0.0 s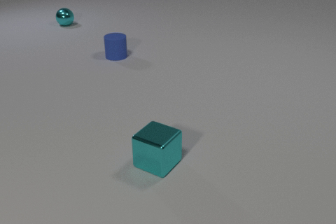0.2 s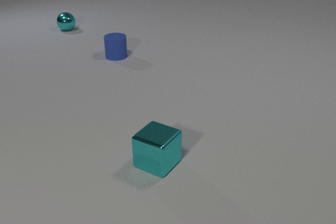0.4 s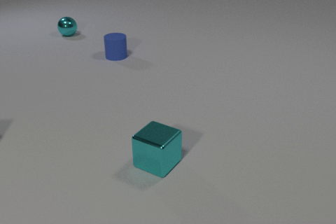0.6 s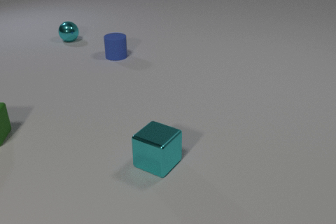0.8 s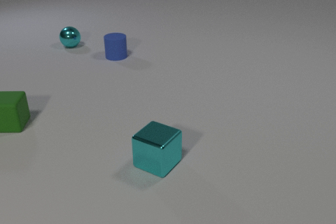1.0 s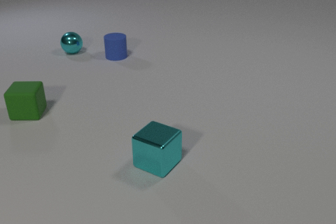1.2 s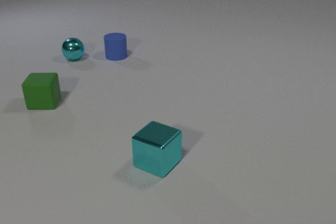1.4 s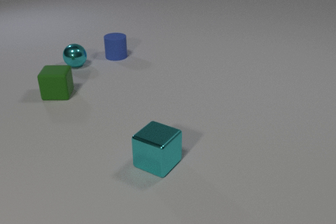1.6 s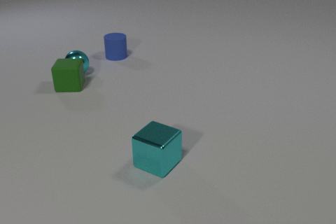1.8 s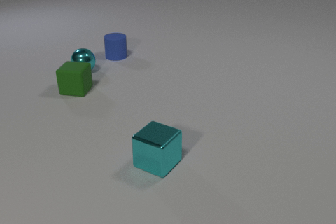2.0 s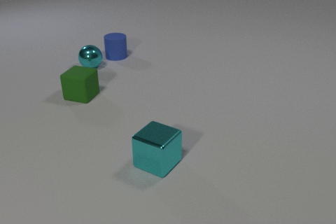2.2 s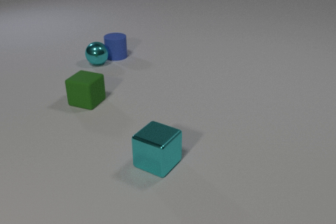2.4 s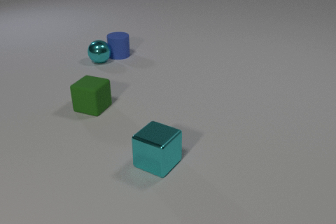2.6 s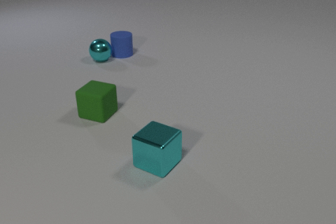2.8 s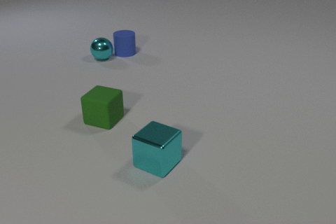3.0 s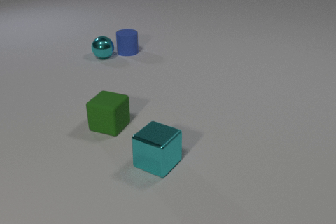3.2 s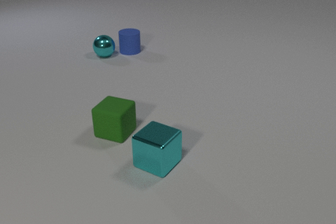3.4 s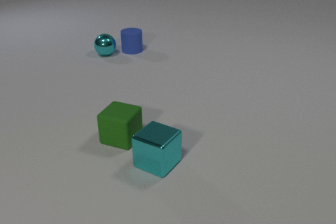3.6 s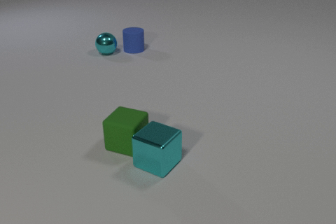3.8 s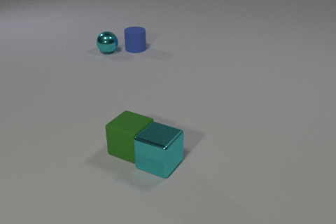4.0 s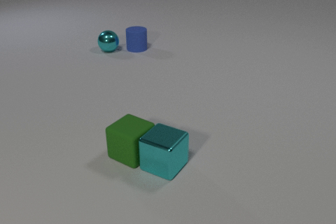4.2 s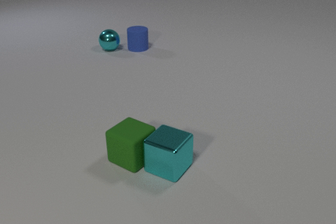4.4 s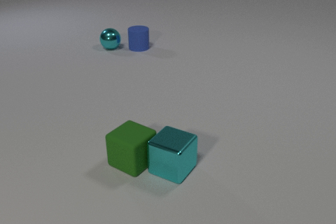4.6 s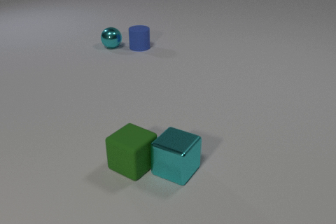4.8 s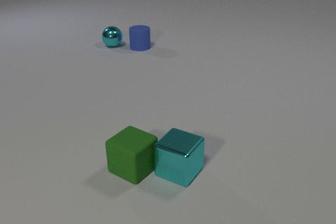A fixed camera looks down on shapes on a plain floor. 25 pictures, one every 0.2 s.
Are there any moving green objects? yes.
How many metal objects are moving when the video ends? 2.
What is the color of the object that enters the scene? green.
0.0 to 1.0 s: The green rubber cube comes in at the left edge, slides to the right and away from the camera. The cyan metal sphere rolls toward the camera.
1.0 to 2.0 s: The green rubber cube slides to the right and away from the camera, spins clockwise seen from above by about 15 degrees, its near face sliding to the left. The cyan metal sphere rolls toward the camera and to the right. The green rubber cube and the cyan metal sphere collide.
2.0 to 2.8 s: The green rubber cube slides toward the camera. The cyan metal sphere rolls away from the camera and to the right. The blue rubber cylinder slides to the right and away from the camera. The cyan metal sphere and the blue rubber cylinder collide.
2.8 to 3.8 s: The green rubber cube slides toward the camera and to the right. The cyan metal sphere rolls away from the camera. The blue rubber cylinder slides to the right and away from the camera. The green rubber cube and the cyan metal cube collide.
3.8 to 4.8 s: The green rubber cube slides toward the camera. The cyan metal sphere rolls away from the camera. The blue rubber cylinder slides away from the camera and to the right. The cyan metal cube slides to the right and toward the camera.
